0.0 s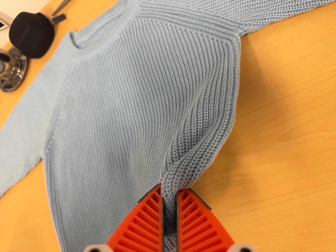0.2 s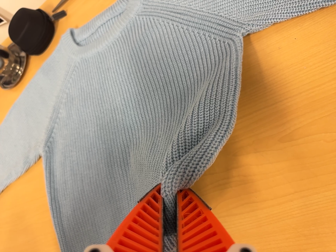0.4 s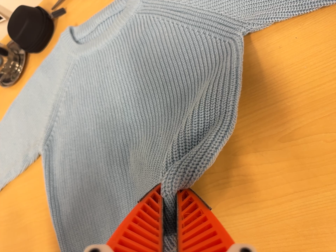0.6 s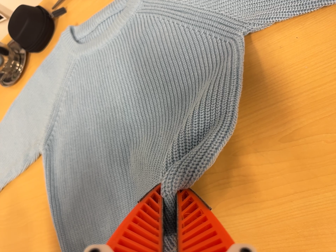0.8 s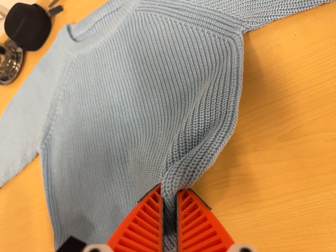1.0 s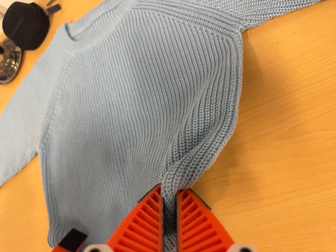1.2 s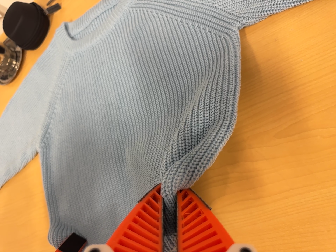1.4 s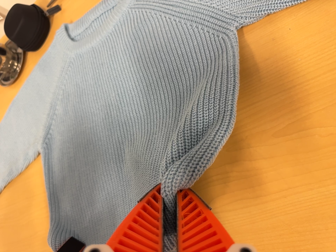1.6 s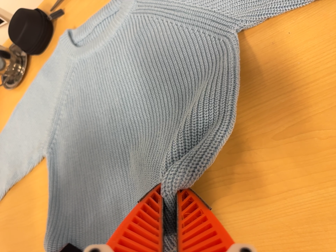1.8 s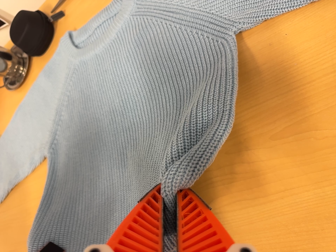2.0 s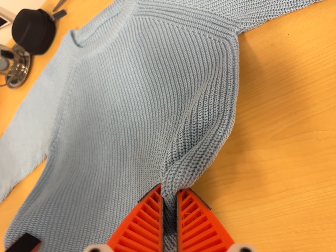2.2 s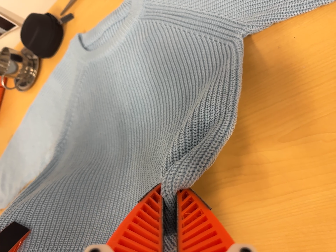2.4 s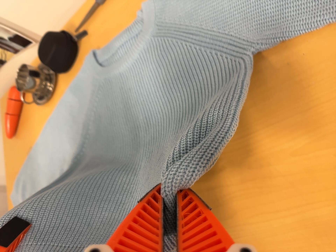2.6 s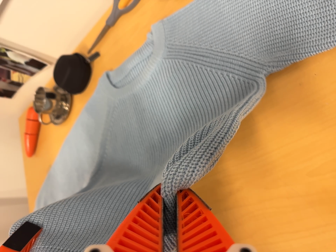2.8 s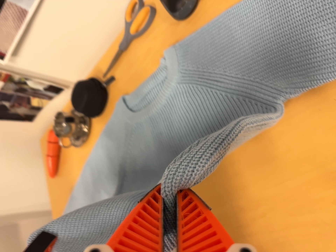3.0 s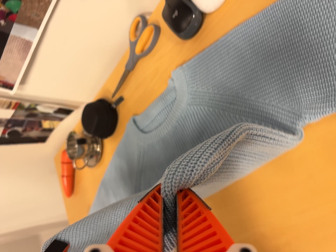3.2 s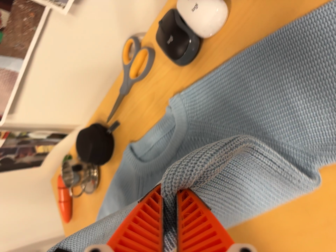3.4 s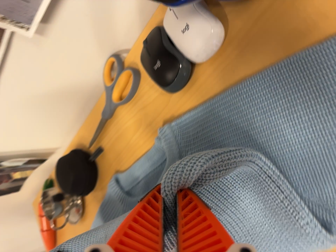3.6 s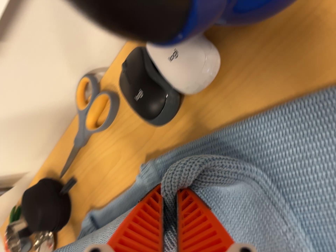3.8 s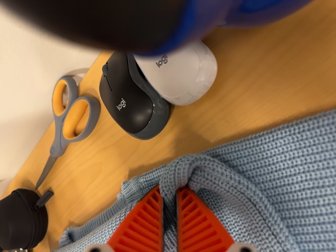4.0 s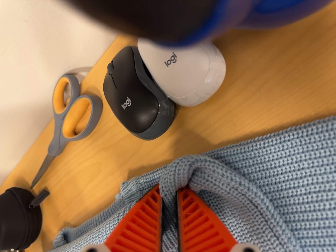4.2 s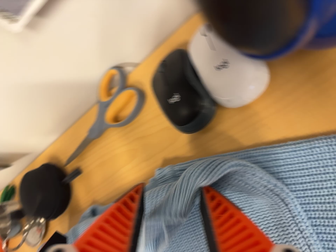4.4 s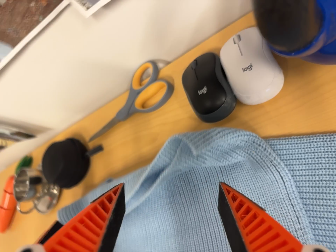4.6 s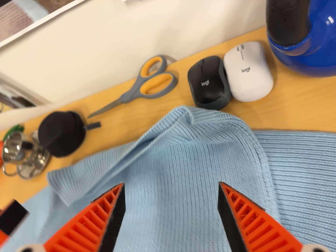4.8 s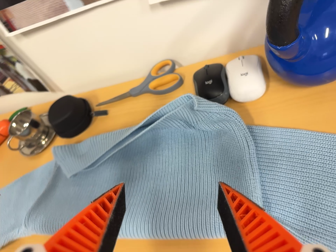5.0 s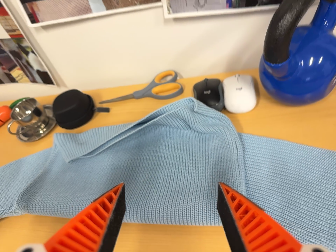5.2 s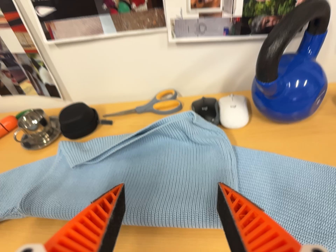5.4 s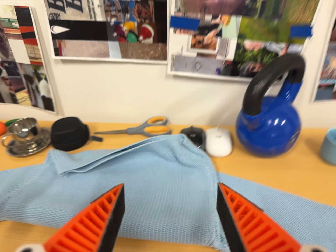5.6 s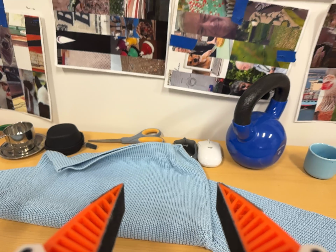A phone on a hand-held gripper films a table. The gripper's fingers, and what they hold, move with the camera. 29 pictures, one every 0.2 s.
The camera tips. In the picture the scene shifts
downward.
0.0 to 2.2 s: The camera shifts only a little, or ends up much as it began.
2.2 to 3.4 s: The camera travels toward the top of its view, about 24 cm, so close, fixed things drift downward. It rolls about its line of sight by about 15 degrees, and the scene rotates counterclockwise.
3.4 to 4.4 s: The camera travels to its left, about 7 cm. It rolls about its line of sight by about 20 degrees, and the scene rotates clockwise.
4.4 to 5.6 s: The camera pans to its right by about 20 degrees. It travels toward the bottom of its view, backward and to its left, about 36 cm. Its aim tips toward the top of its view by about 35 degrees. It rolls about its line of sight by about 35 degrees, and the scene rotates clockwise.
The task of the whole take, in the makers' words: fold up.
The film runs forward here.
